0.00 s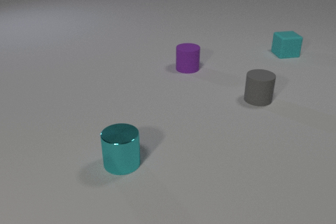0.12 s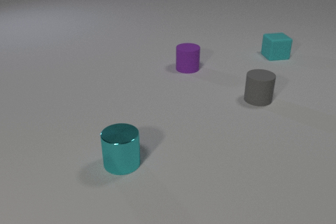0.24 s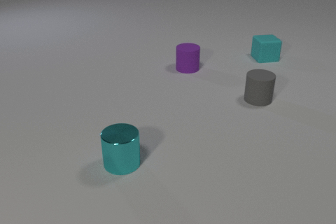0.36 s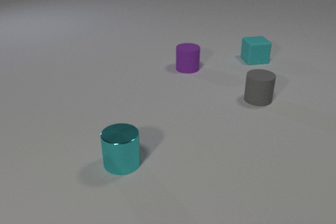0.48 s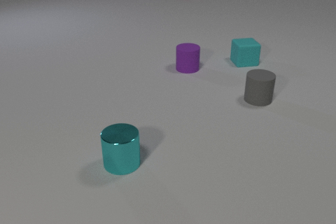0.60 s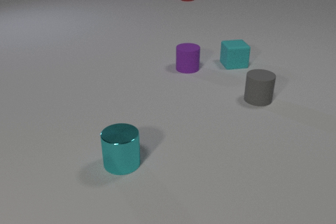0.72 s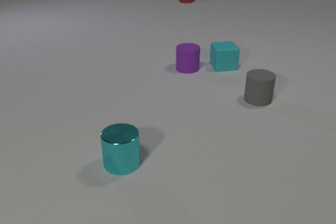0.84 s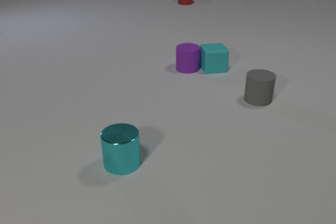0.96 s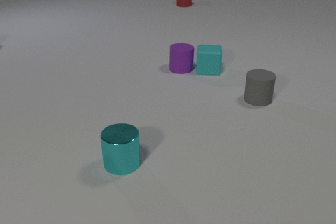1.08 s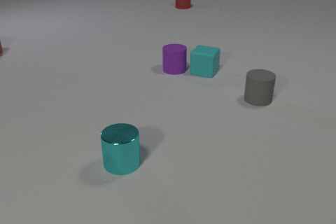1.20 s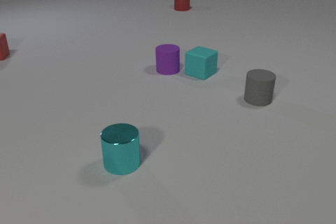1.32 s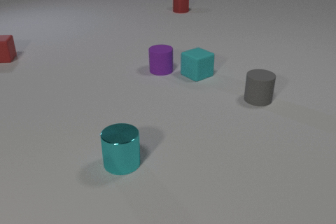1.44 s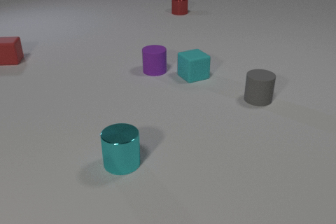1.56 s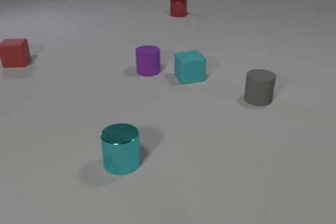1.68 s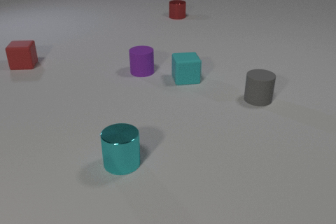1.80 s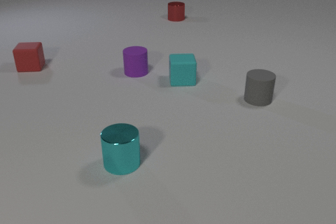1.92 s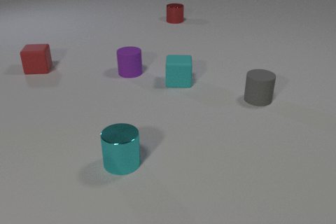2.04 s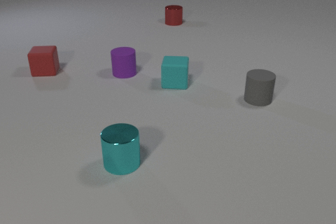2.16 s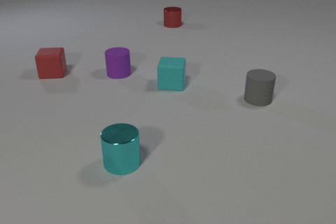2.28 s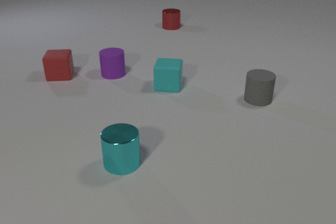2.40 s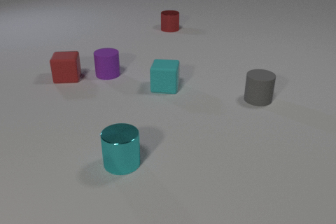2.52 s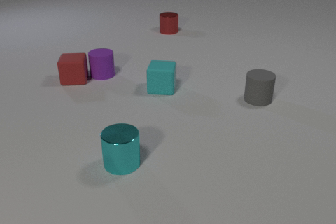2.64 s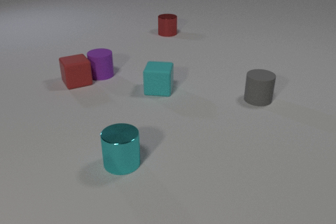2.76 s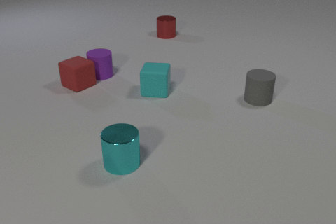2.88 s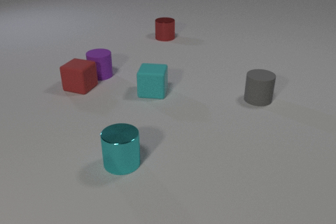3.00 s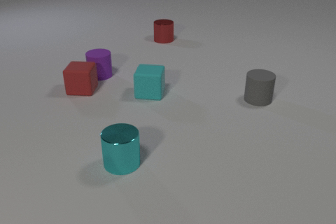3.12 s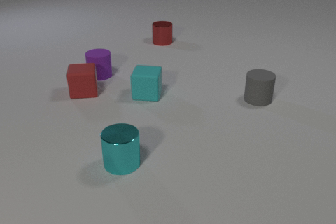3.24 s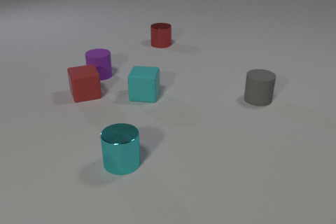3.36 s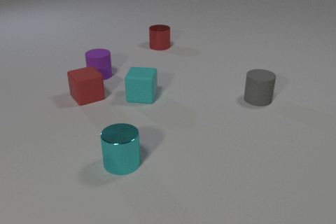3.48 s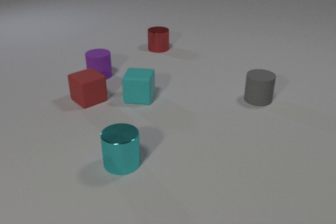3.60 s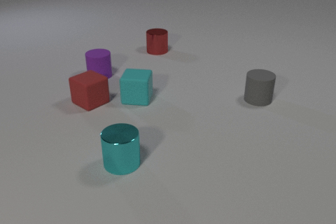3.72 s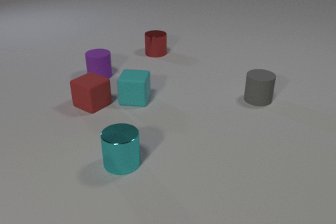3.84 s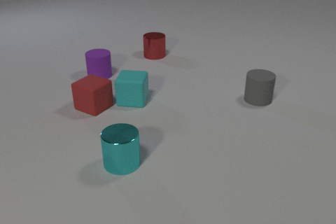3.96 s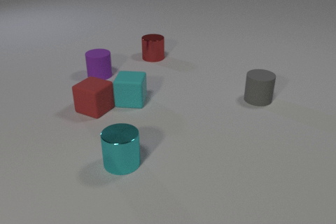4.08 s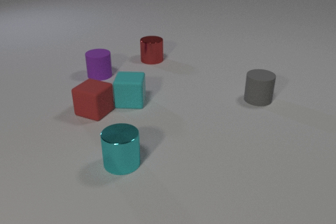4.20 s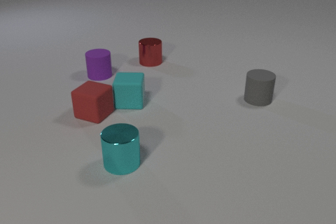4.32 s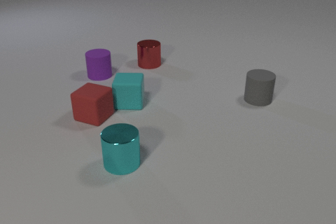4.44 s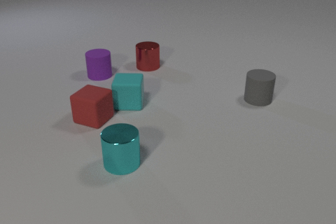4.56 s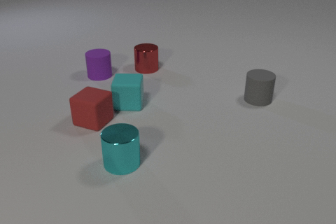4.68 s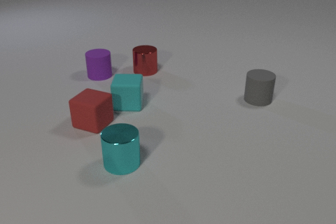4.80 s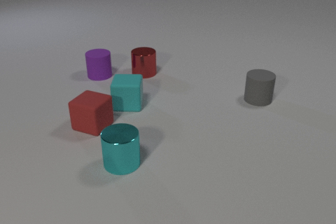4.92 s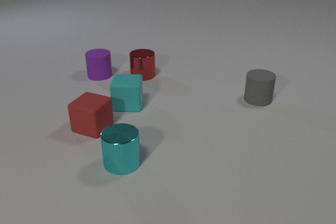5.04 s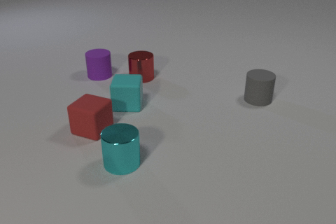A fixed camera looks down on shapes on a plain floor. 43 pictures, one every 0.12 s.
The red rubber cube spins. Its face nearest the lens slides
to the right.
The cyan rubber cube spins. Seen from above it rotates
clockwise.
0.00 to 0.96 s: The cyan rubber cube slides to the left and toward the camera. The purple rubber cylinder slides to the left. The red metal cylinder comes in at the top edge, slides toward the camera. The cyan rubber cube and the purple rubber cylinder collide.
0.96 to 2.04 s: The cyan rubber cube slides toward the camera and to the left, spins clockwise seen from above by about 90 degrees, its near face sliding to the left. The purple rubber cylinder slides to the left. The red rubber cube comes in at the left edge, slides toward the camera and to the right. The red metal cylinder slides toward the camera.
2.04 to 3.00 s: The cyan rubber cube slides to the left and toward the camera. The purple rubber cylinder slides to the left. The red rubber cube slides toward the camera and to the right, spins counterclockwise seen from above by about 75 degrees, its near face sliding to the right. The red metal cylinder slides toward the camera. The purple rubber cylinder and the red rubber cube collide.
3.00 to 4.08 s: The cyan rubber cube slides to the left and toward the camera. The red rubber cube slides toward the camera, spins counterclockwise seen from above by about 75 degrees, its near face sliding to the right. The red metal cylinder slides toward the camera. The cyan rubber cube and the red rubber cube collide.
4.08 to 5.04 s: The cyan rubber cube slides toward the camera. The red rubber cube slides toward the camera. The red metal cylinder slides toward the camera.
Are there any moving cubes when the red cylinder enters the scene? yes.
What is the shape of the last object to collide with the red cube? cube.
What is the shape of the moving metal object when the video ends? cylinder.
